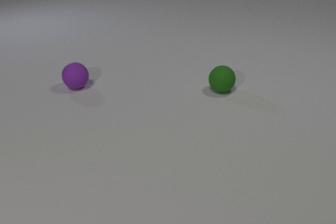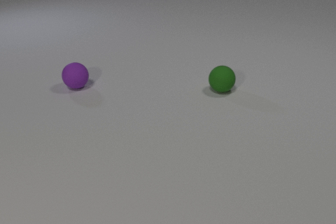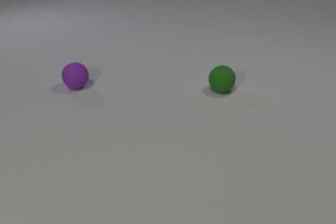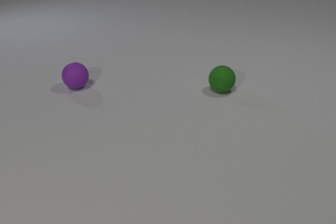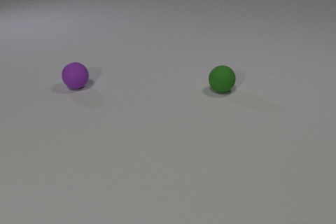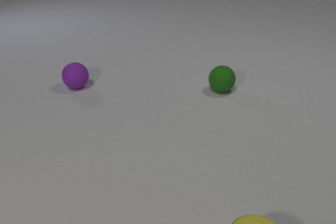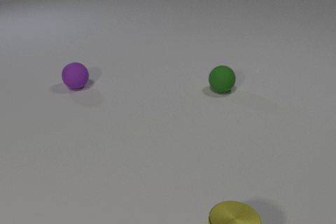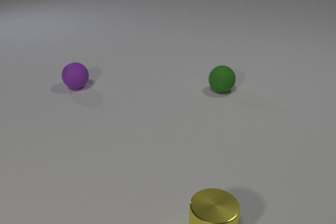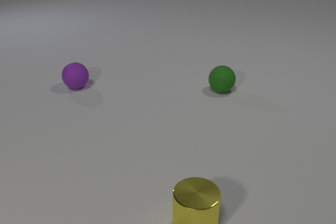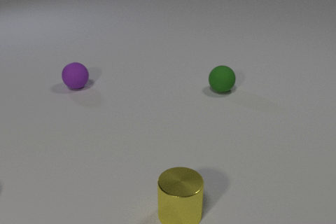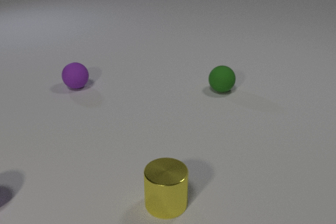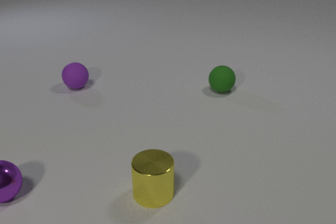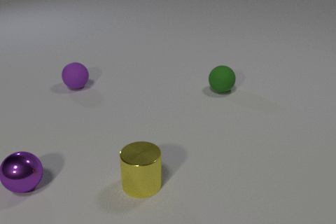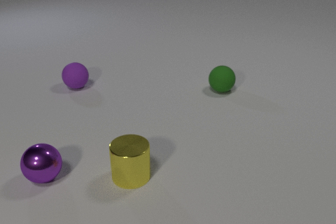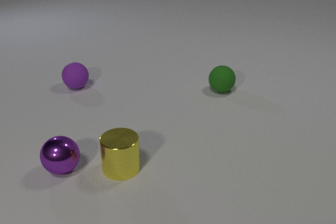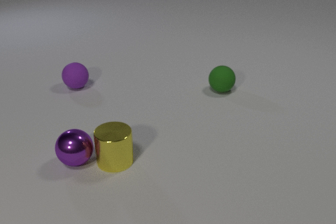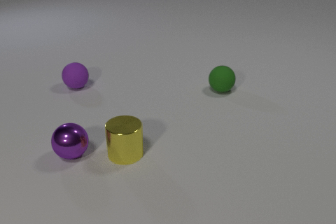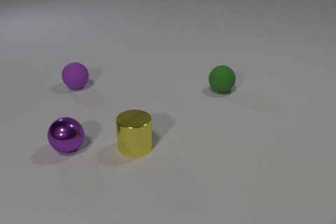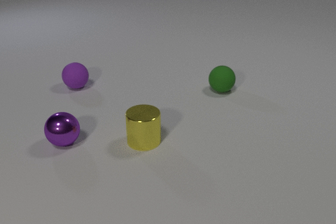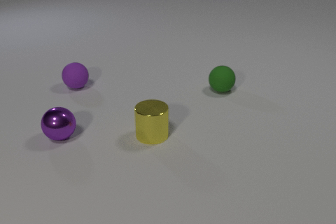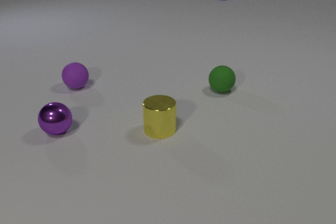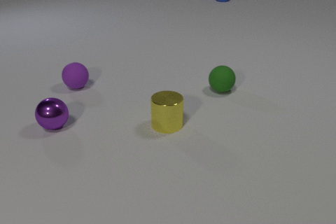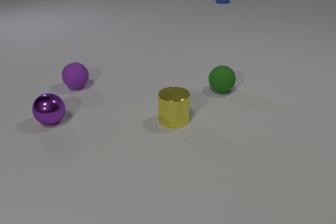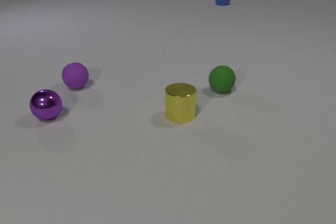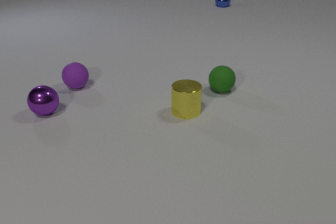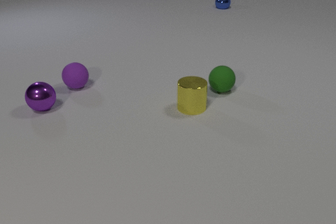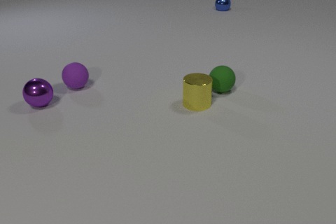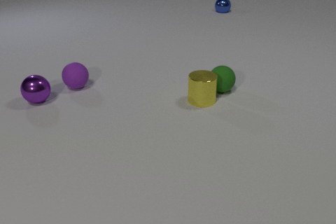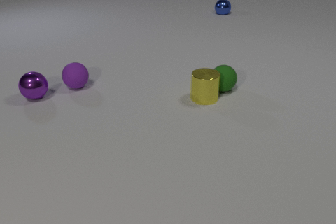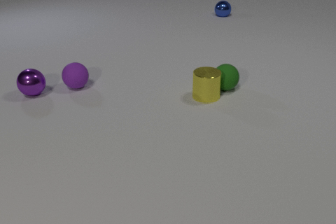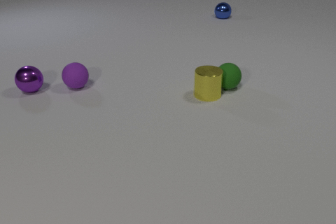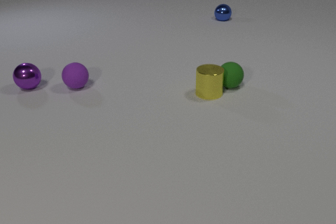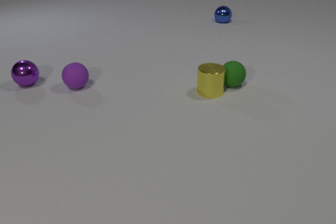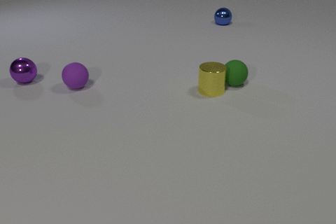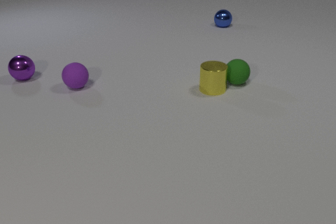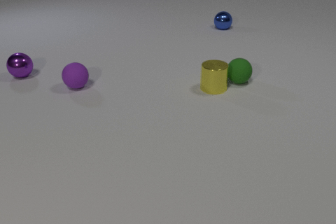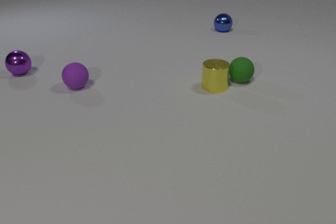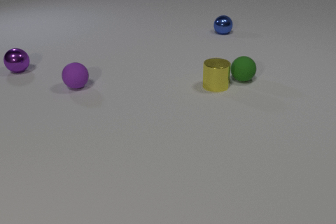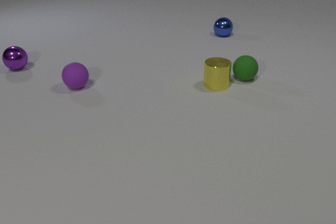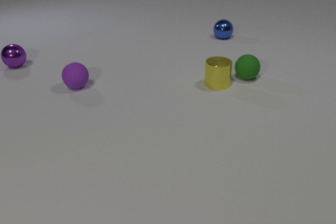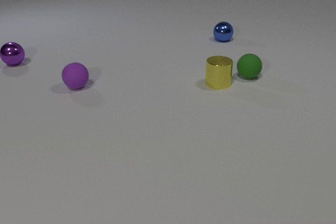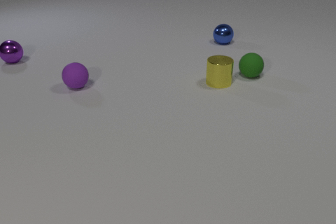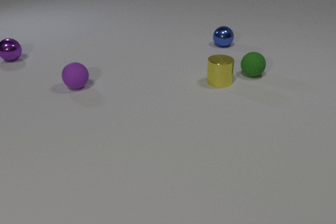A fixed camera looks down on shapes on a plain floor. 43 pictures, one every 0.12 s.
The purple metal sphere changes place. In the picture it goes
away from the camera.
The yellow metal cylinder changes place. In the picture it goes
away from the camera.
0.00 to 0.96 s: The yellow metal cylinder comes in at the bottom edge, slides to the left and away from the camera.
0.96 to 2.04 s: The yellow metal cylinder slides away from the camera and to the left. The purple metal sphere comes in at the left edge, rolls to the right and away from the camera. The yellow metal cylinder and the purple metal sphere collide.
2.04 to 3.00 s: The yellow metal cylinder slides away from the camera and to the right. The purple metal sphere rolls away from the camera. The blue metal sphere comes in at the top edge, rolls toward the camera.
3.00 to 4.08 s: The yellow metal cylinder slides away from the camera and to the right. The purple metal sphere rolls away from the camera. The green rubber sphere rolls away from the camera and to the right. The blue metal sphere rolls toward the camera. The yellow metal cylinder and the green rubber sphere collide.
4.08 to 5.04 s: The yellow metal cylinder slides away from the camera. The purple metal sphere rolls away from the camera. The green rubber sphere rolls away from the camera and to the right. The blue metal sphere rolls toward the camera.
How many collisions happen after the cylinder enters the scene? 2.
What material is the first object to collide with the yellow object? metal.
How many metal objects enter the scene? 3.
